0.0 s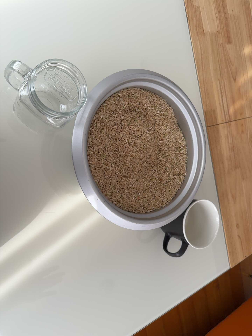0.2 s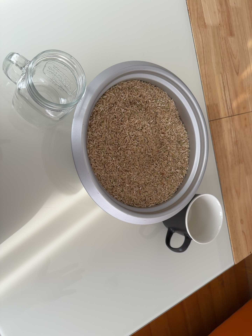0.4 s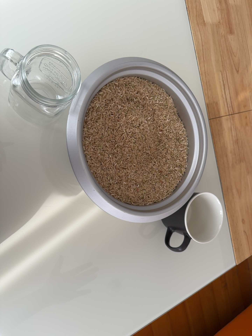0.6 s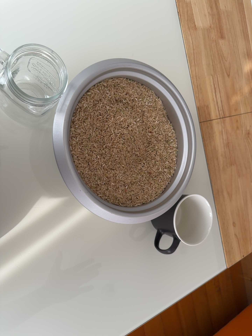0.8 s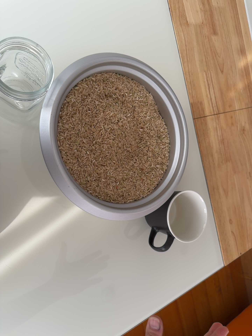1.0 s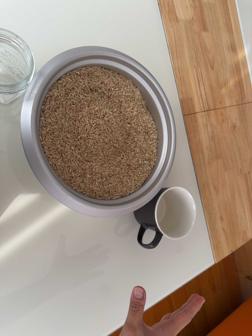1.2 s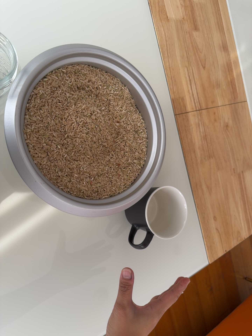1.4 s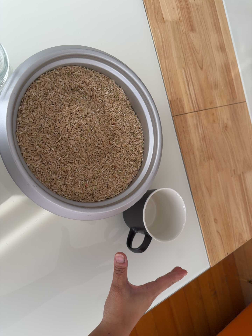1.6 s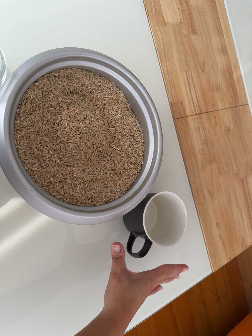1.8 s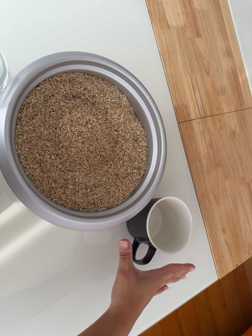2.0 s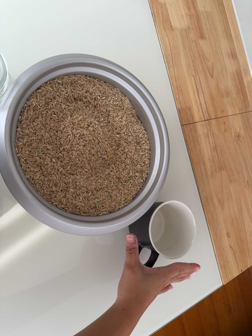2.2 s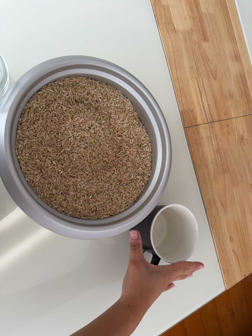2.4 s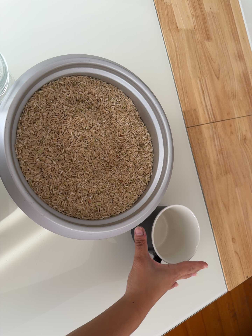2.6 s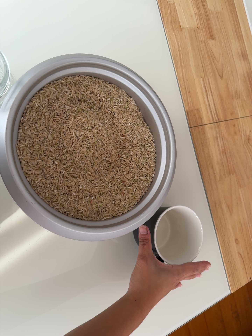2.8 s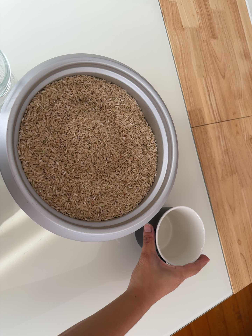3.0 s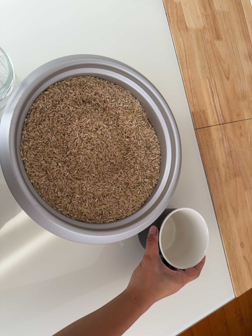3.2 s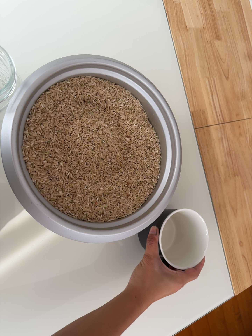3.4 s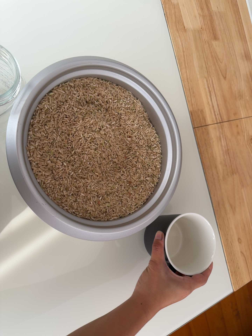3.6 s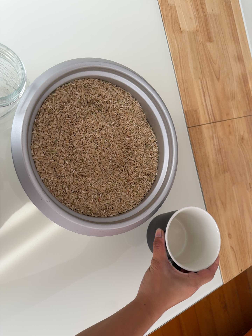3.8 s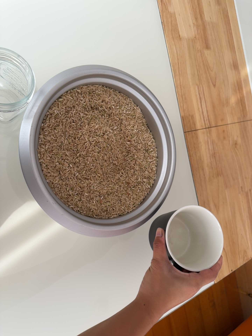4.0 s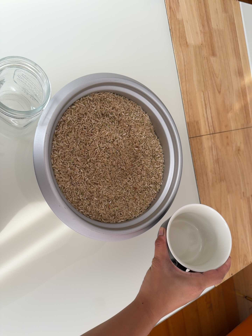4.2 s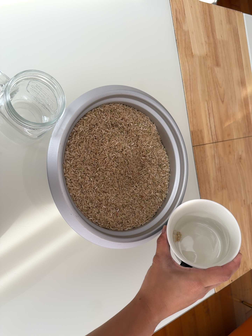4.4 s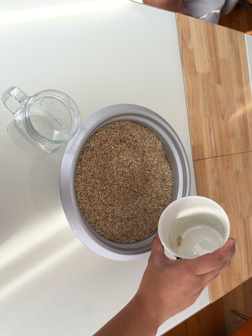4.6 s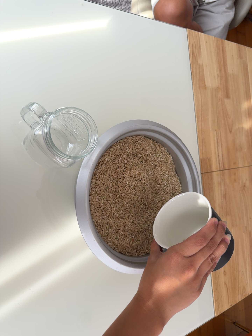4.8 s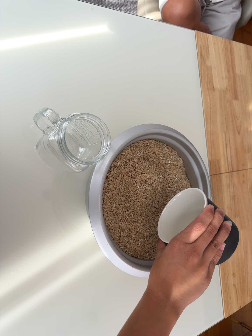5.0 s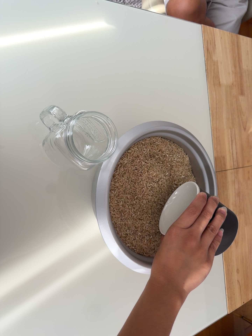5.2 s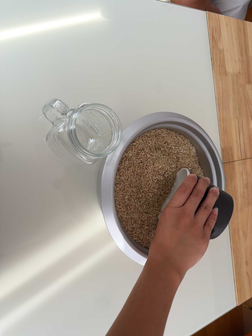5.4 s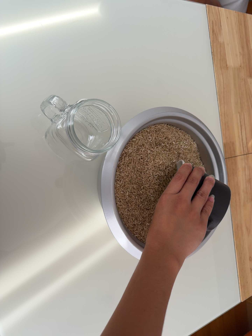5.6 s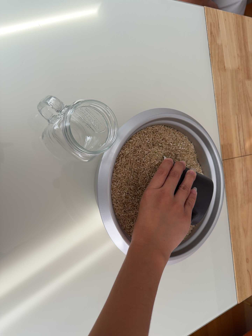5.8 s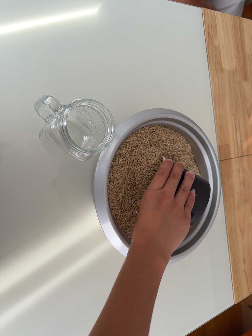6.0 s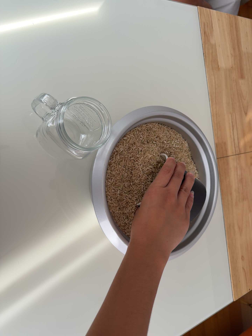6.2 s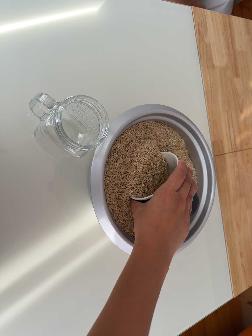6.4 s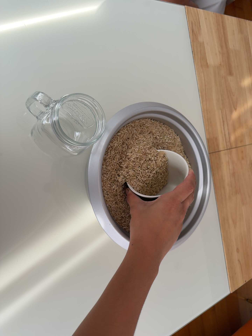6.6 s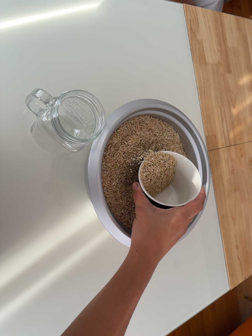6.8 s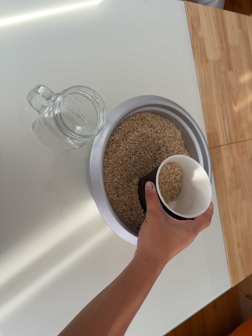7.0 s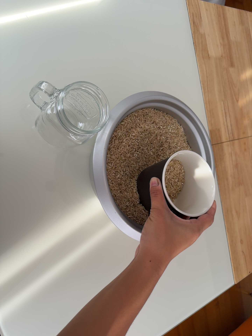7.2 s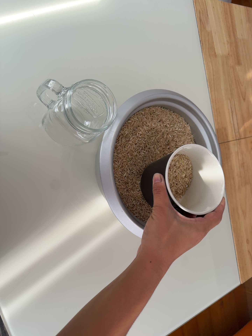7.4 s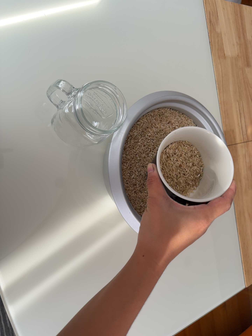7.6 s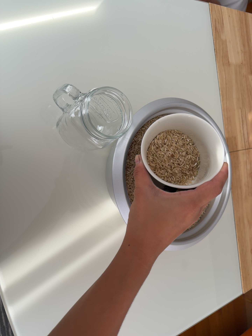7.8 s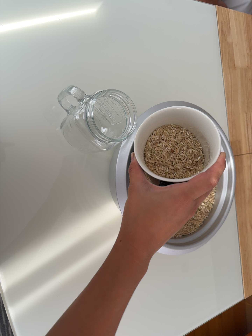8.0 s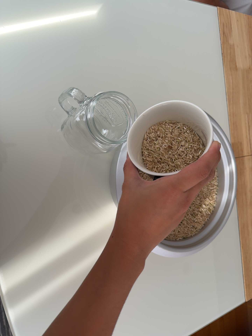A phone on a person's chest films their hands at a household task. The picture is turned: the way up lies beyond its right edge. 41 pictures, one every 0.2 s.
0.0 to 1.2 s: The camera travels to its right, about 9 cm, so close, fixed things drift to the left.
1.2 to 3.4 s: The camera shifts only a little, or ends up much as it began.
3.4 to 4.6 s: The camera travels to its left, backward and toward the top of its view, about 14 cm. It rolls about its line of sight by about 10 degrees, and the scene rotates clockwise.
4.6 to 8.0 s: The camera shifts only a little, or ends up much as it began.
The film runs forward here.
